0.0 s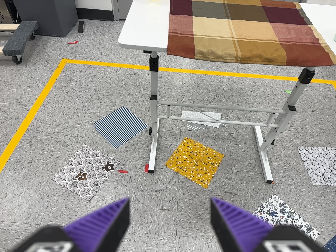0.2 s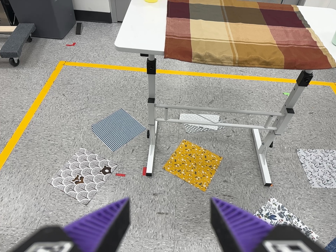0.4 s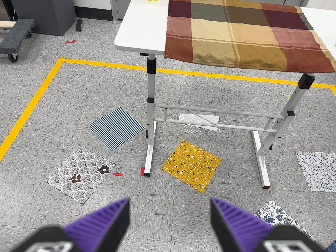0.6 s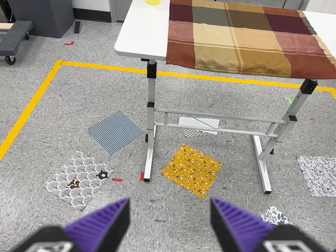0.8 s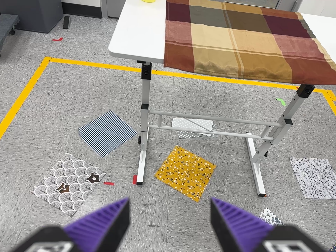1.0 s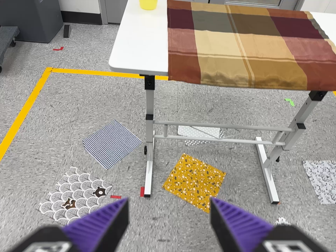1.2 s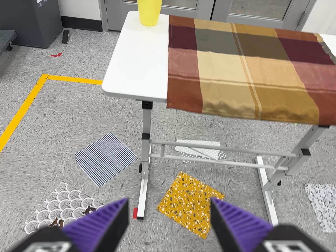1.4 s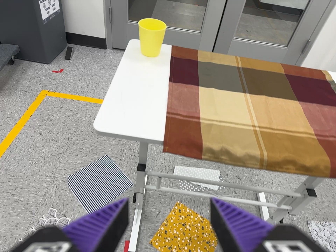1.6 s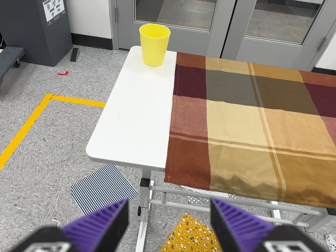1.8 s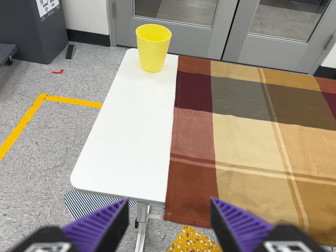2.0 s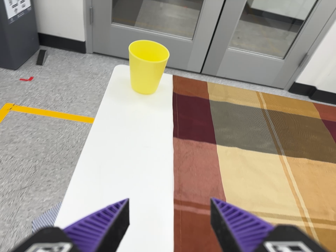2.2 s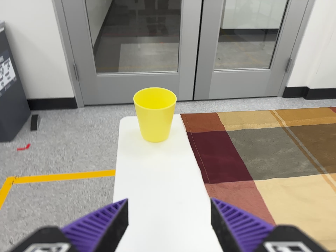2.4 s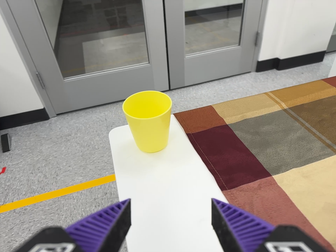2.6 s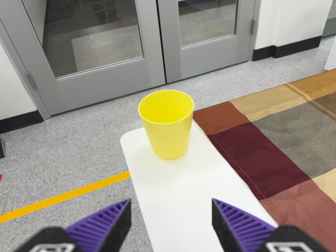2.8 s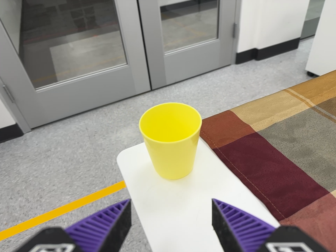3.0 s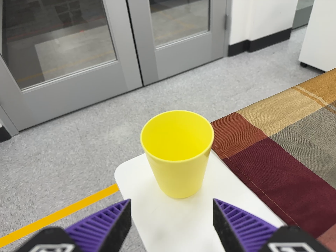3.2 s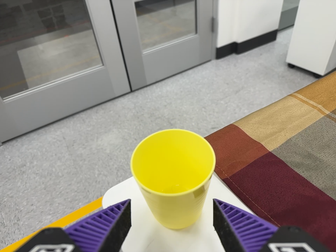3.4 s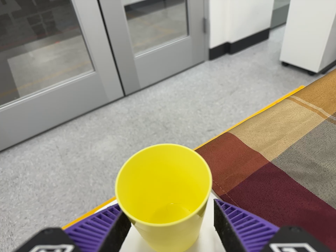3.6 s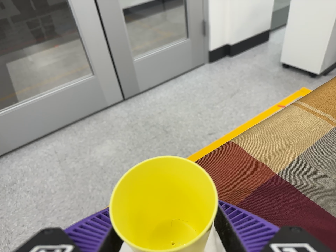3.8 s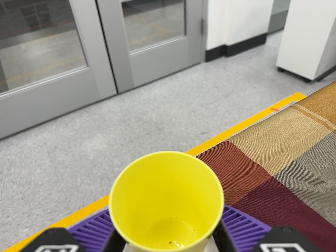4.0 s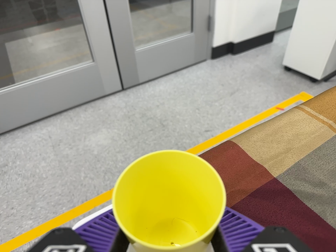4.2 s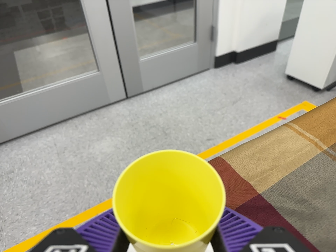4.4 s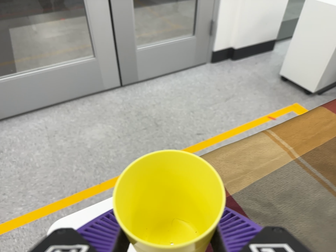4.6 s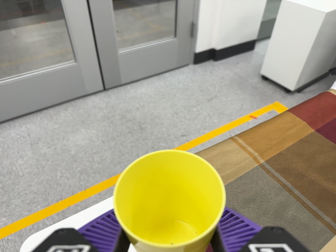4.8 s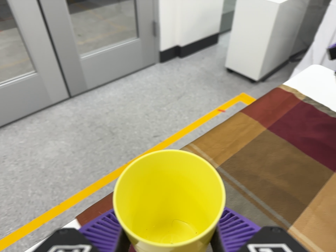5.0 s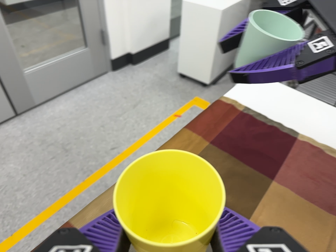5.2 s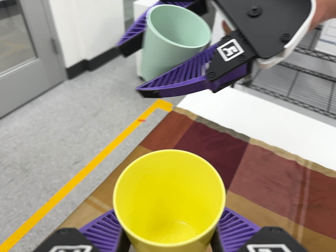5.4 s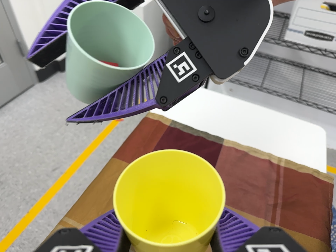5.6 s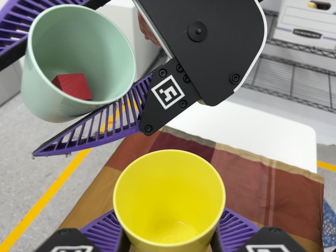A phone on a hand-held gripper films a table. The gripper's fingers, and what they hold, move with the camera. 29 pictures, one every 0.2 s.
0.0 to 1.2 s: The camera travels forward and toward the top of its view, about 24 cm, so what stands in front looms larger.
1.2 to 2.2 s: The camera travels forward and toward the top of its view, about 36 cm, so what stands in front looms larger. Its aim tips toward the top of its view by about 10 degrees, and the scene shifts downward. It rolls about its line of sight by about 10 degrees, and the scene rotates counterclockwise.
2.2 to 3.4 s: The camera pans to its right by about 15 degrees. It travels forward, toward the top of its view and to its left, about 26 cm, so what stands in front looms larger. It rolls about its line of sight by about 25 degrees, and the scene rotates counterclockwise.
3.4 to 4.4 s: The camera rolls about its line of sight by about 10 degrees, and the scene rotates clockwise.
4.4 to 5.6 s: The camera pans to its right by about 30 degrees. It travels toward the top of its view and to its right, about 22 cm, so close, fixed things drift downward. It rolls about its line of sight by about 25 degrees, and the scene rotates counterclockwise.
The film runs forward here.
